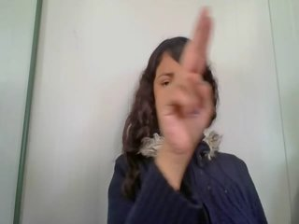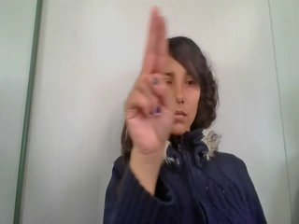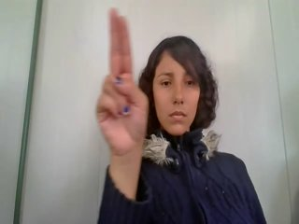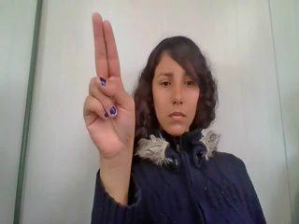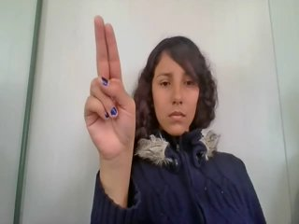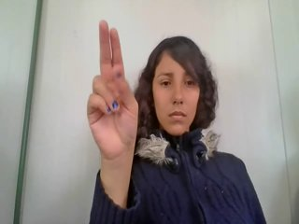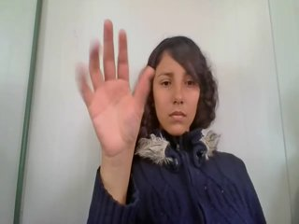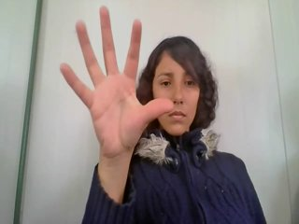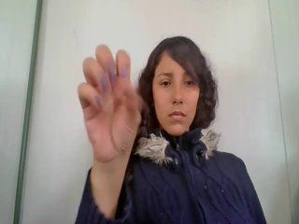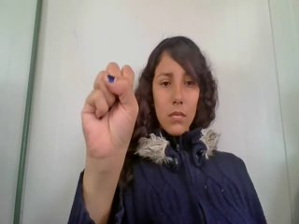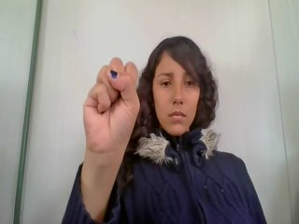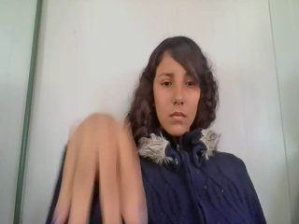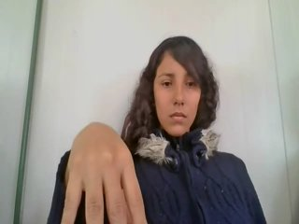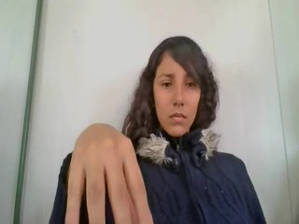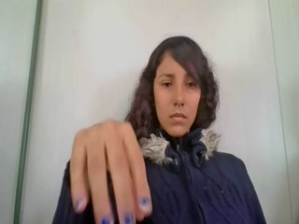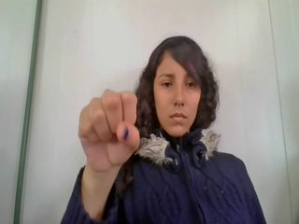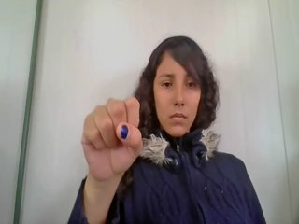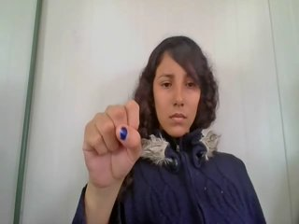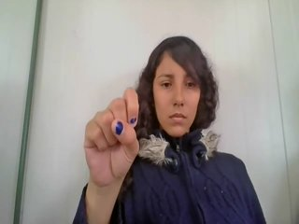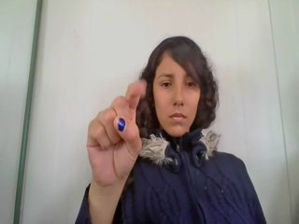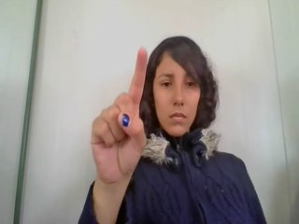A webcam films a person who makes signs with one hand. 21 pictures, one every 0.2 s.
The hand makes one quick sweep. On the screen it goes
downward.
0.0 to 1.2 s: Pointing with two fingers.
1.3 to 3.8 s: On the screen the hand sweeps downward. The name of the sign: Throw down.
